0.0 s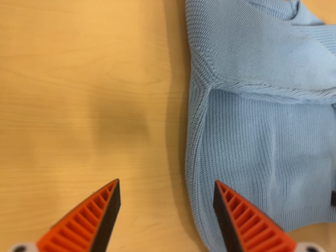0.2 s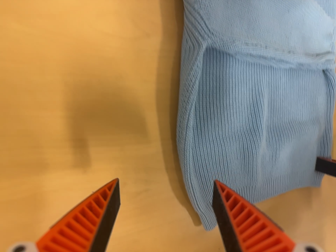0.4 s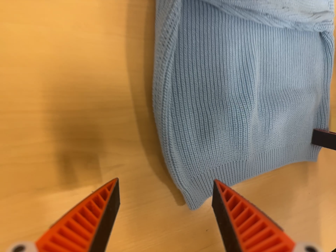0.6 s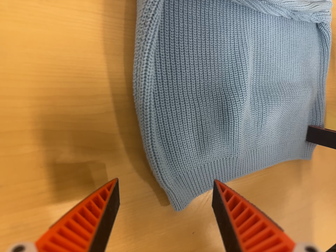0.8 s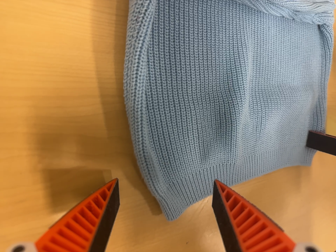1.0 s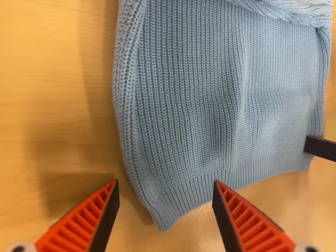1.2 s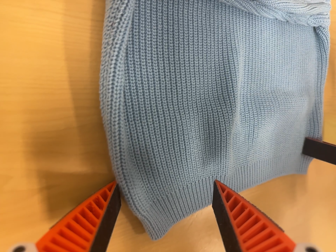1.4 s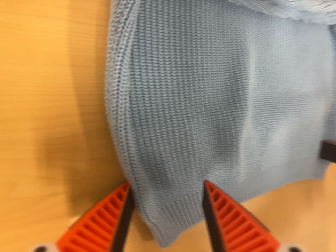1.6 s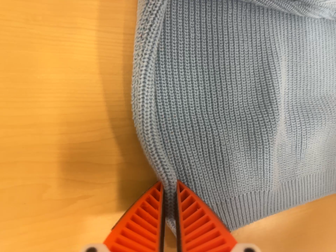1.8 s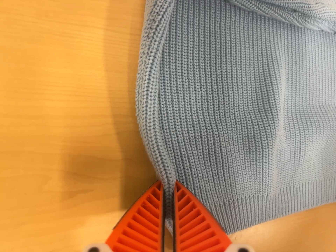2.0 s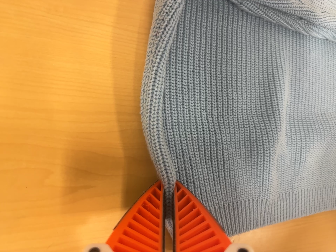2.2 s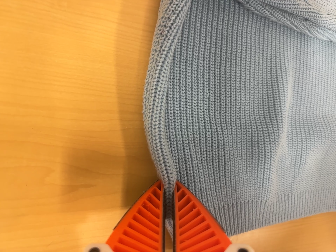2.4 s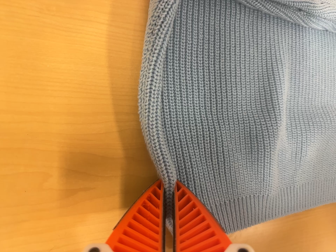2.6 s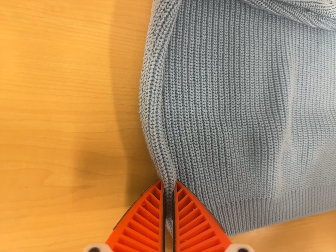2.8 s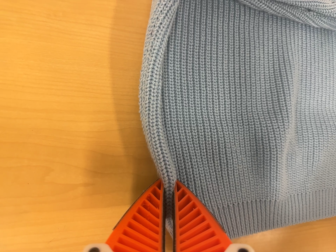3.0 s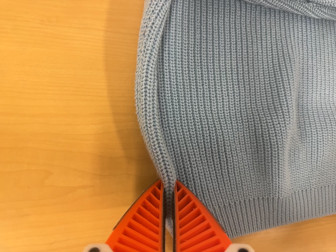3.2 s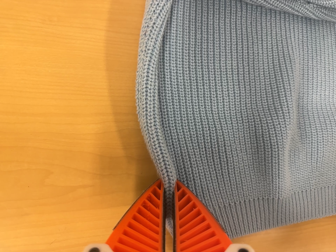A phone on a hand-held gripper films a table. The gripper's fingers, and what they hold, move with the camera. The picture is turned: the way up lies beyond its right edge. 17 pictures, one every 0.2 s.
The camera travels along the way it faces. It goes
forward.
0.0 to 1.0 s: The camera travels forward, about 12 cm, so what stands in front looms larger. Its aim tips toward the bottom of its view by about 10 degrees, and the scene shifts upward.
1.0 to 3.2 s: The camera swings to its left by about 20 degrees, and the scene slides to the right. It travels to its right, about 5 cm.
The film runs forward here.
